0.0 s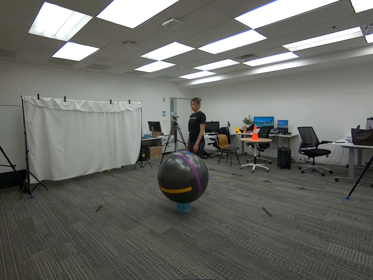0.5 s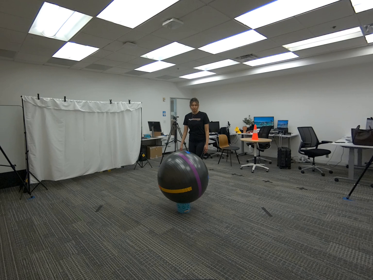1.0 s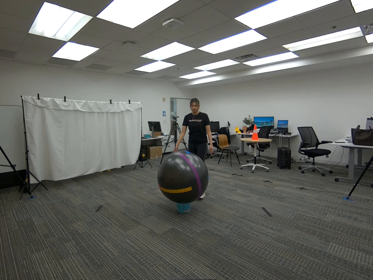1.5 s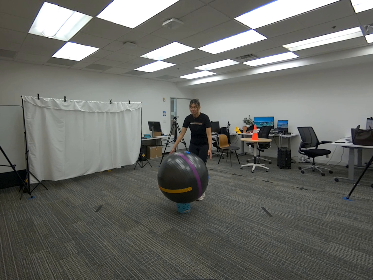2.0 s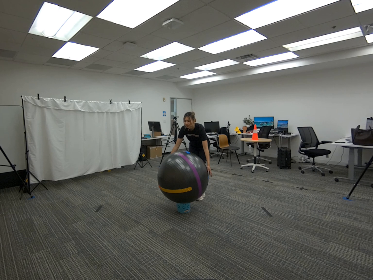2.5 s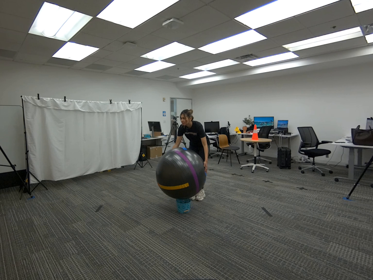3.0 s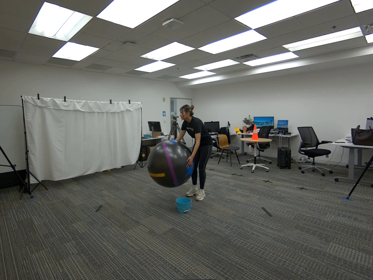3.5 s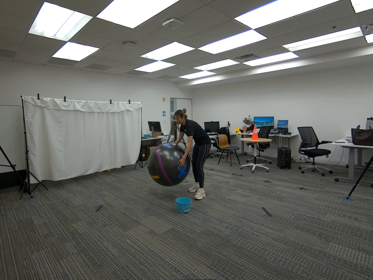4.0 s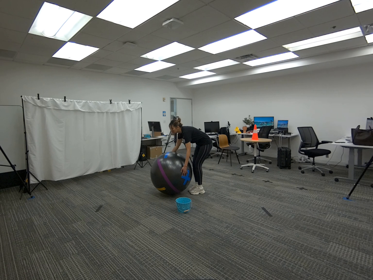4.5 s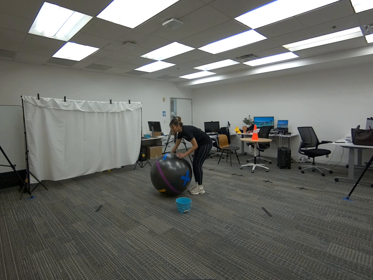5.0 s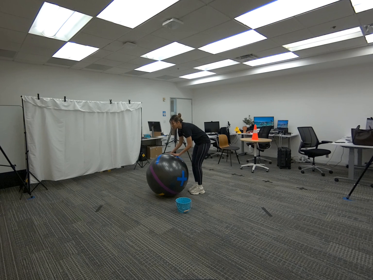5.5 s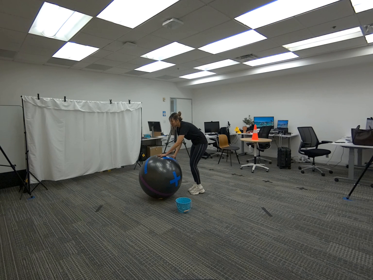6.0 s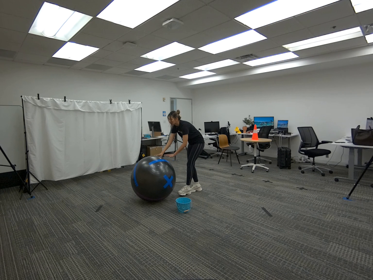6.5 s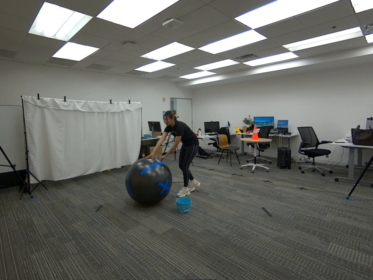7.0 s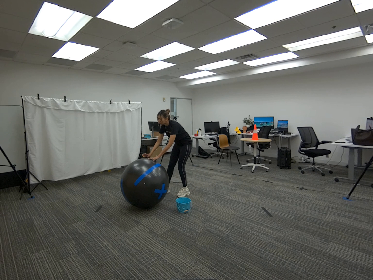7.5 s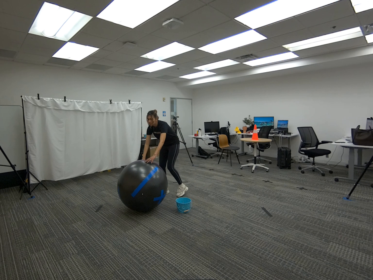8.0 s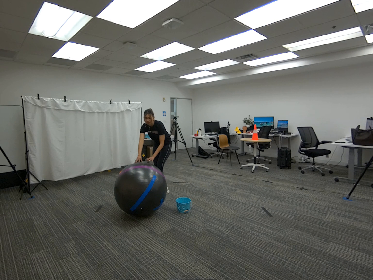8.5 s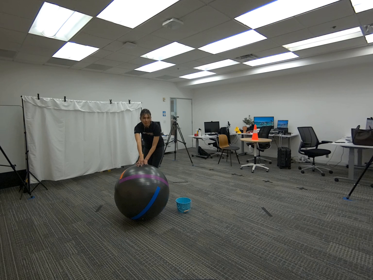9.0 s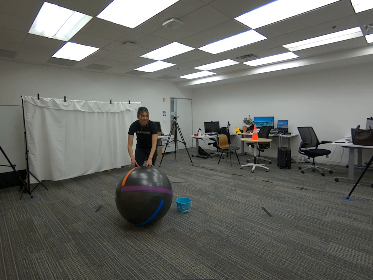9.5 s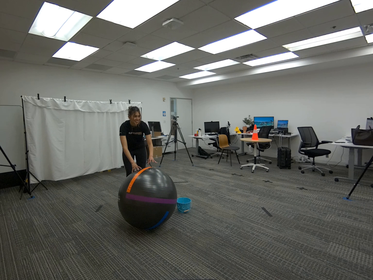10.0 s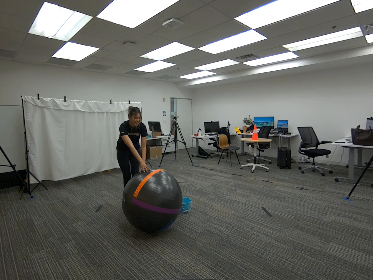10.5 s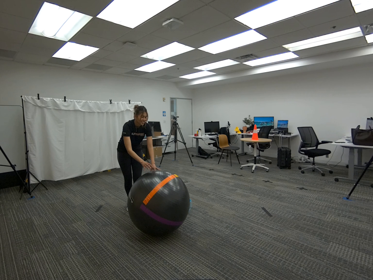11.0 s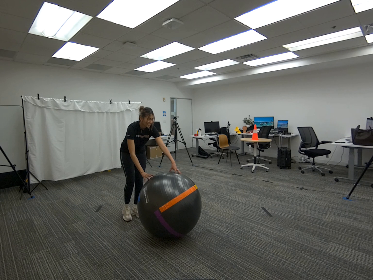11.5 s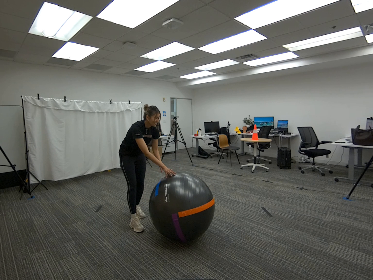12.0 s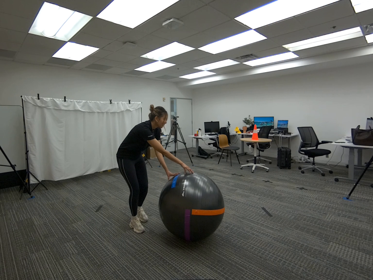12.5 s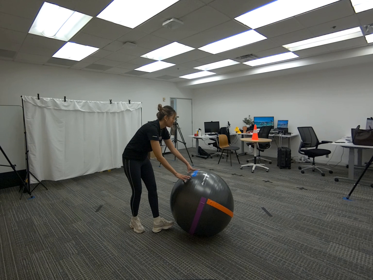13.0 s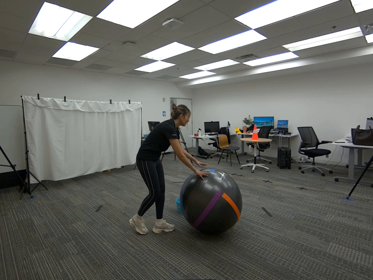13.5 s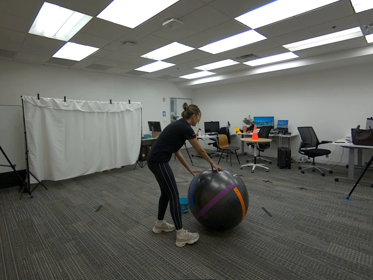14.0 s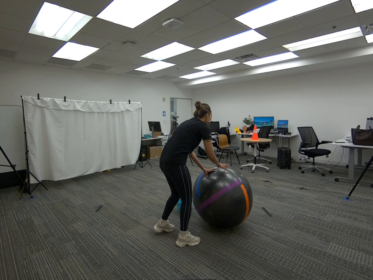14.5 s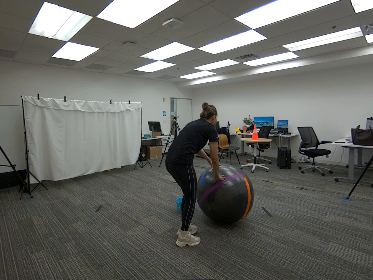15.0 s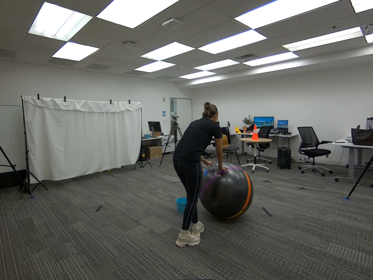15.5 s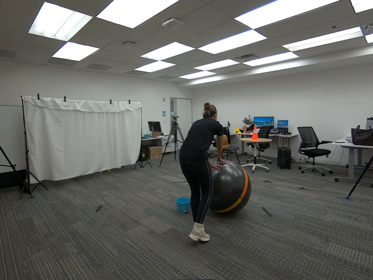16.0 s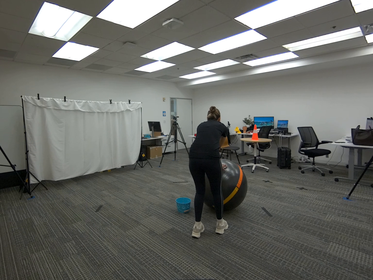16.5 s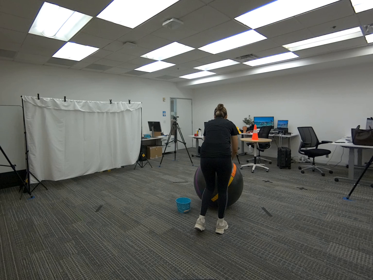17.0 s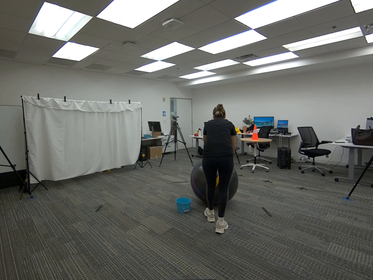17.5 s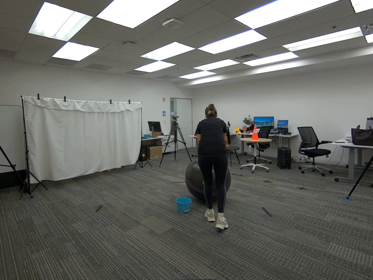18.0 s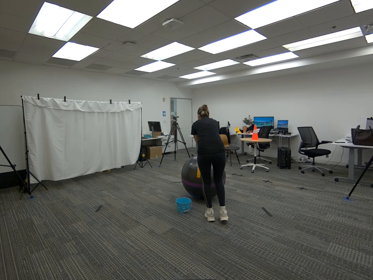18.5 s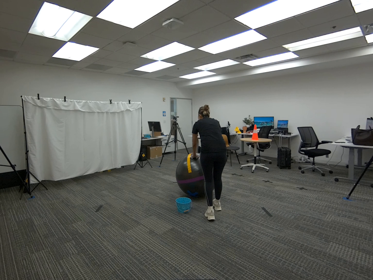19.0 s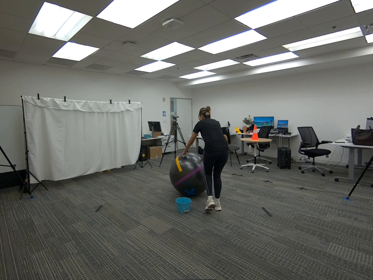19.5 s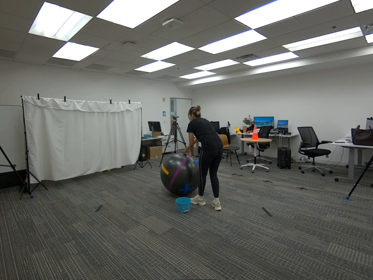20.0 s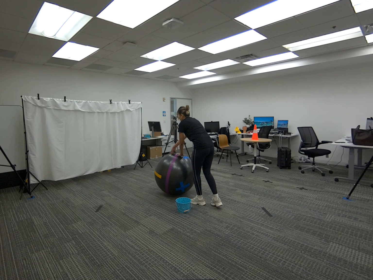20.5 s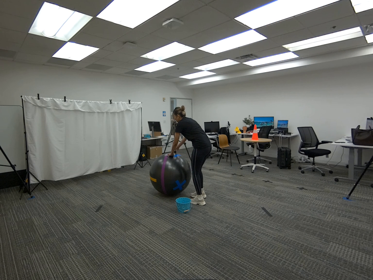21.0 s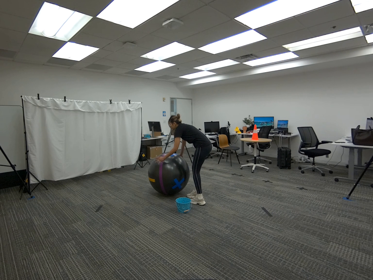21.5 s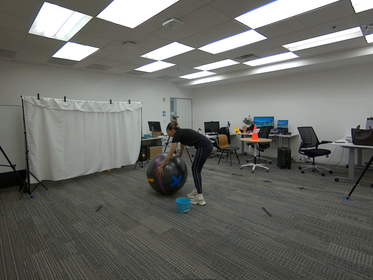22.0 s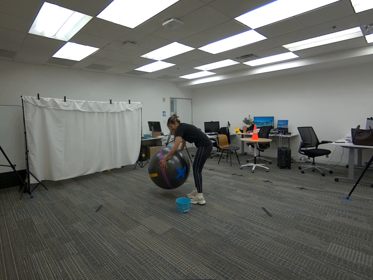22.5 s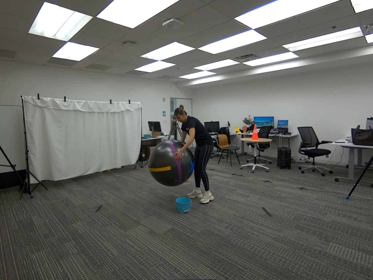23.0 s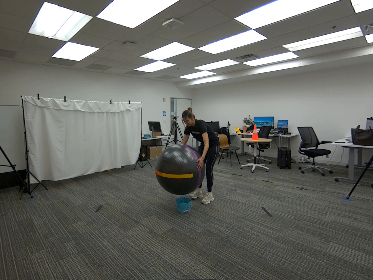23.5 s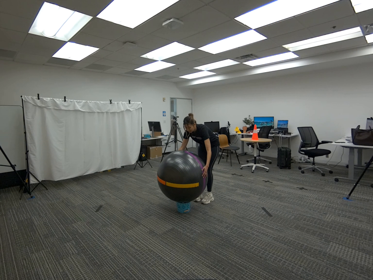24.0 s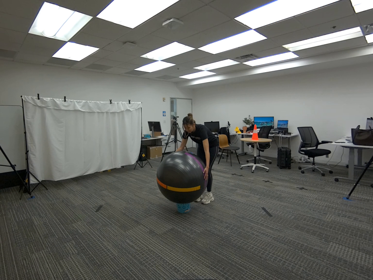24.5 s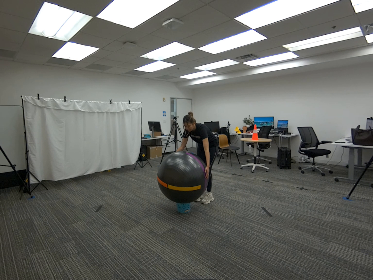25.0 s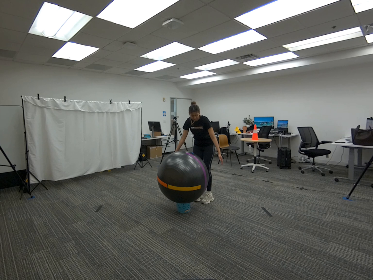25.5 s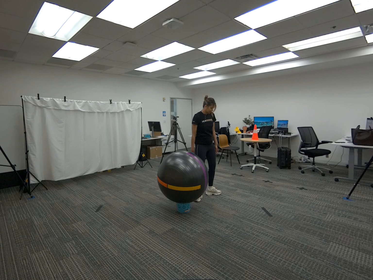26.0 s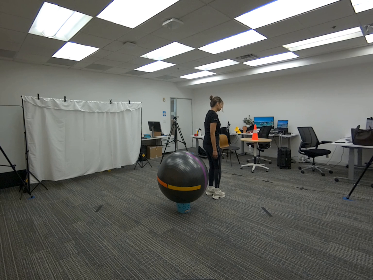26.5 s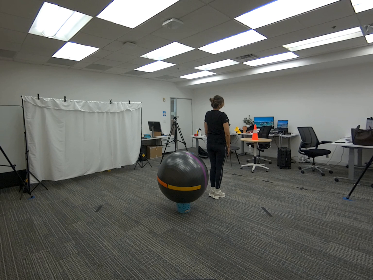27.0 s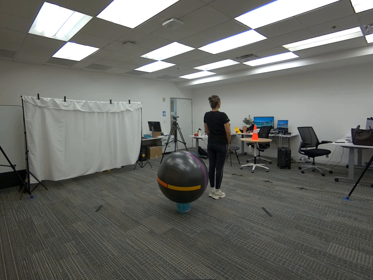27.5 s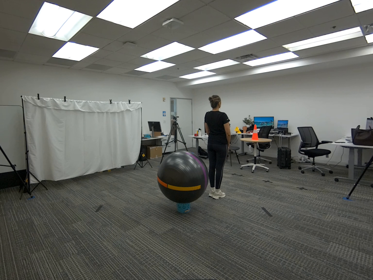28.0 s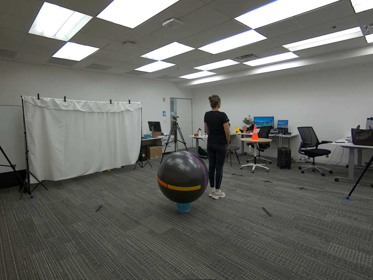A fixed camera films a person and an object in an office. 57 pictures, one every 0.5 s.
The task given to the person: Walk over to the yoga ball and using both hands roll around the bounding area.
